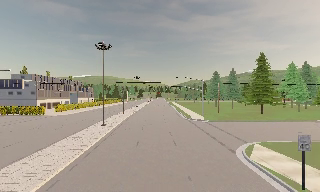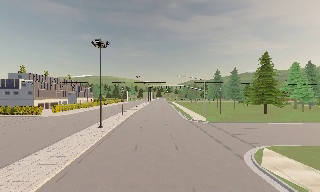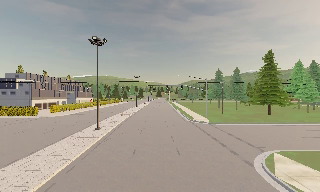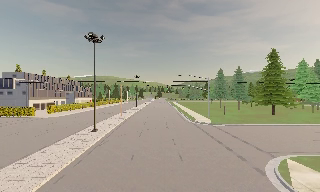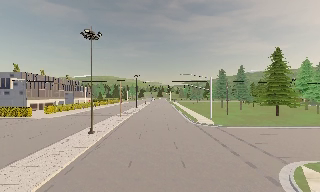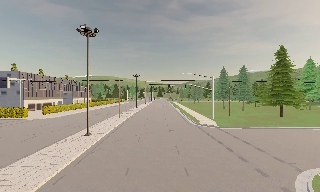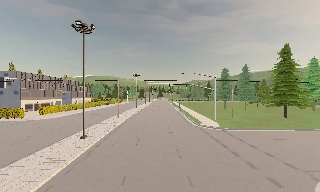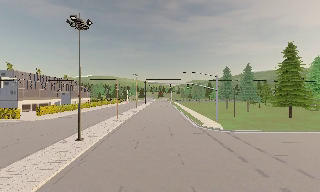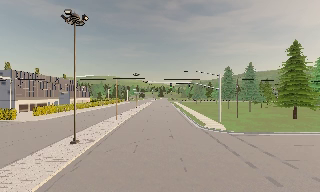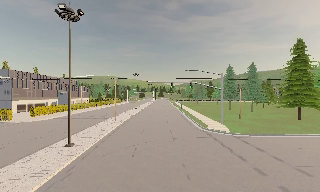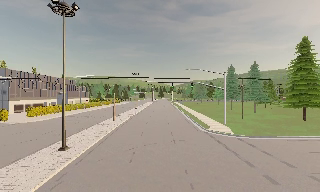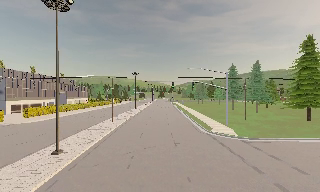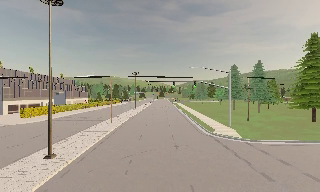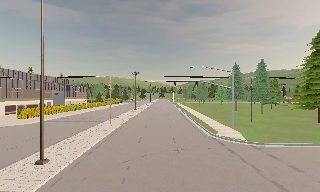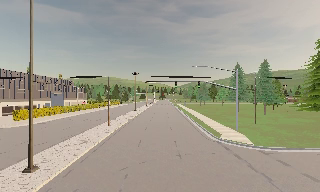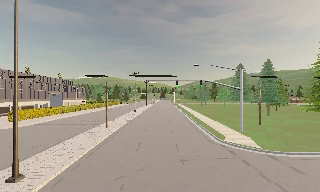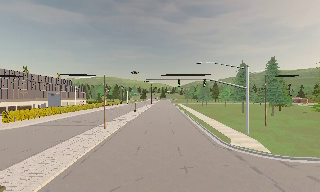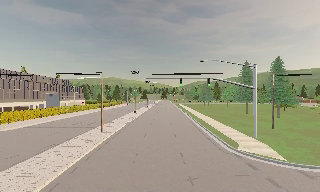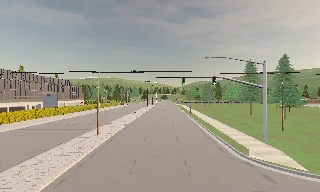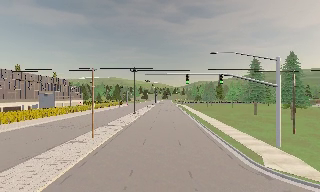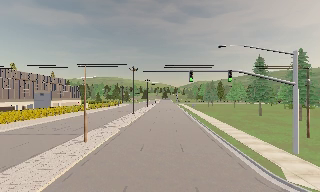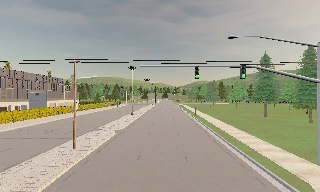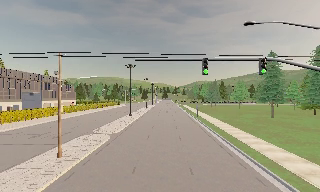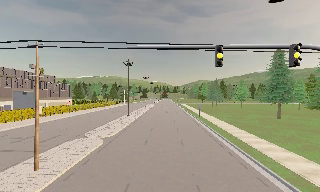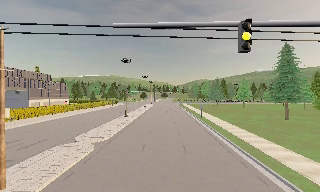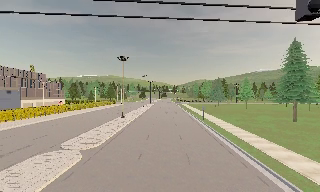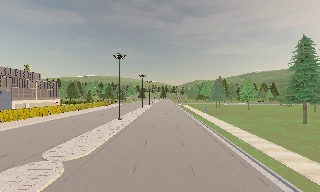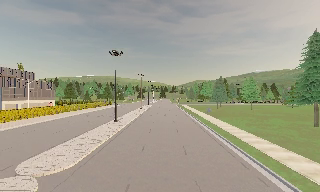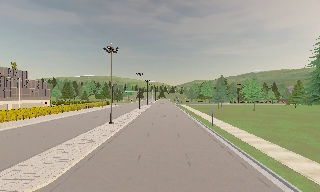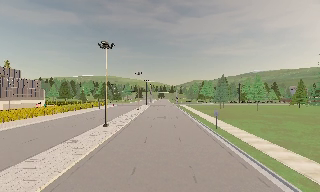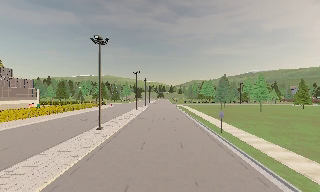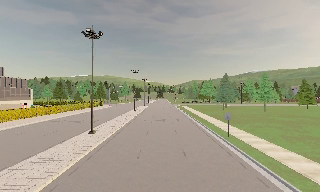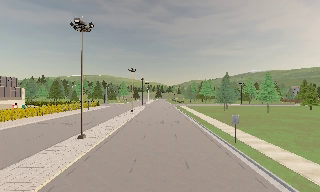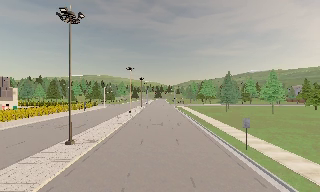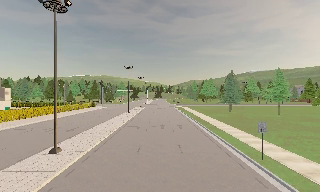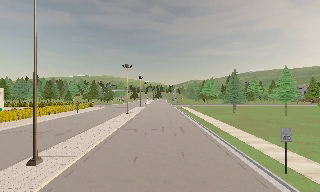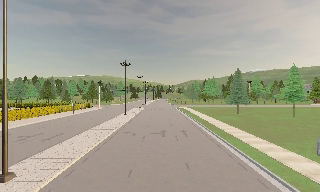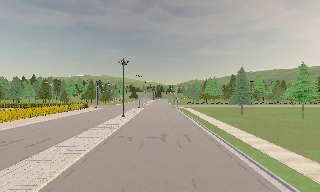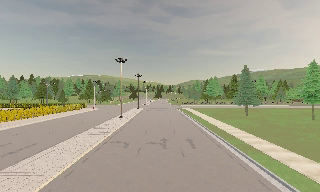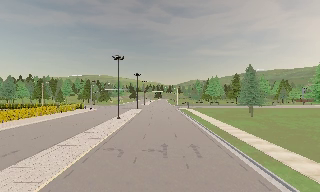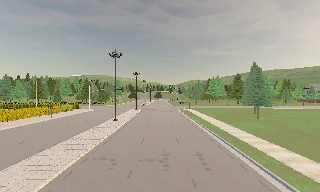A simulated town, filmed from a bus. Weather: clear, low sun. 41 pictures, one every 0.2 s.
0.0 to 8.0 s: The camera travels forward, about 65 m, so what stands in front looms larger. It gains speed.
The film runs forward here.
